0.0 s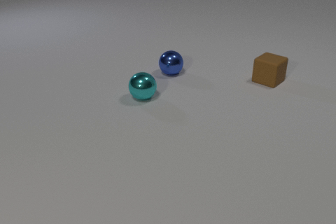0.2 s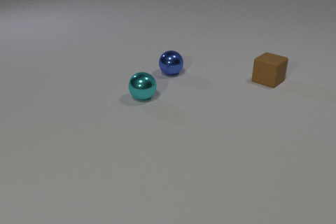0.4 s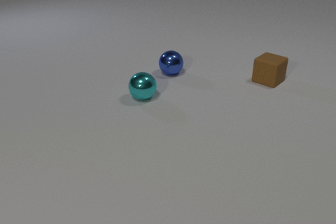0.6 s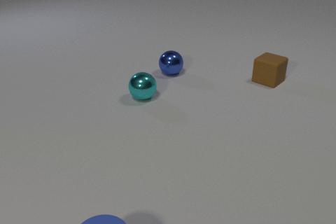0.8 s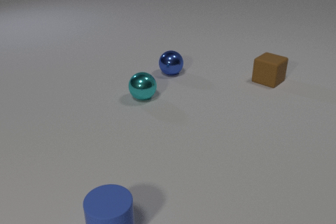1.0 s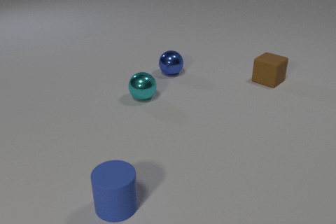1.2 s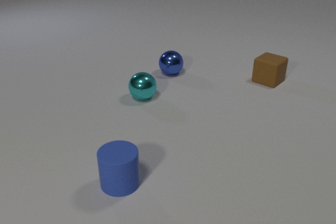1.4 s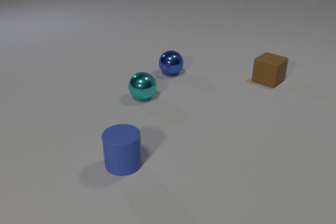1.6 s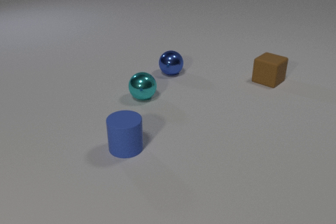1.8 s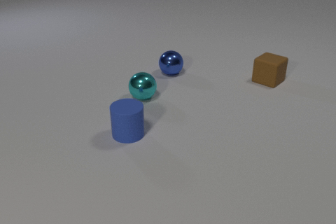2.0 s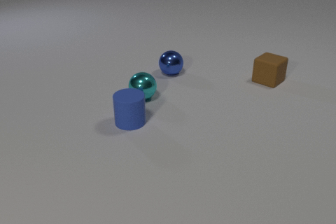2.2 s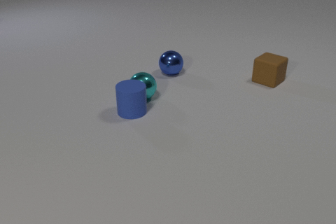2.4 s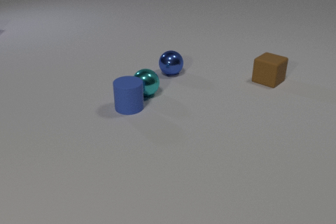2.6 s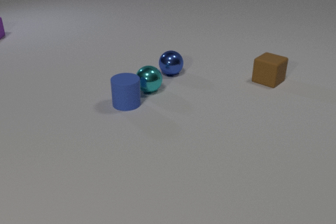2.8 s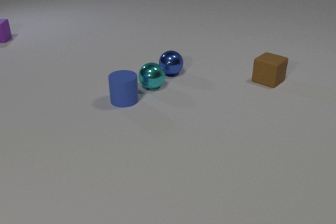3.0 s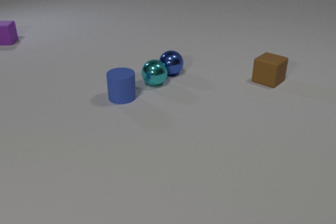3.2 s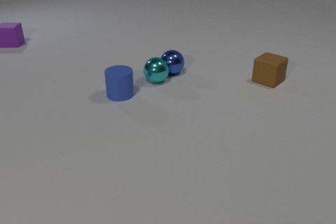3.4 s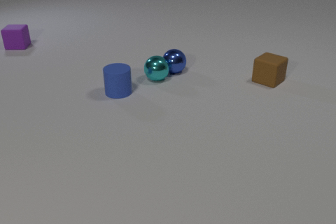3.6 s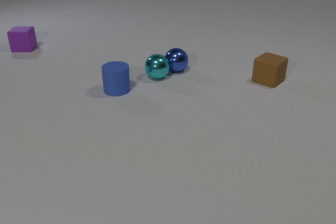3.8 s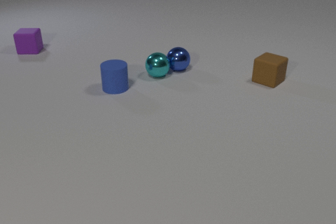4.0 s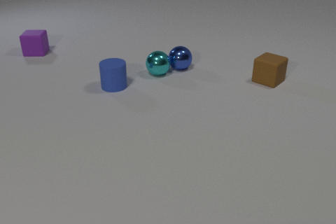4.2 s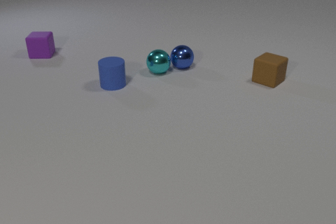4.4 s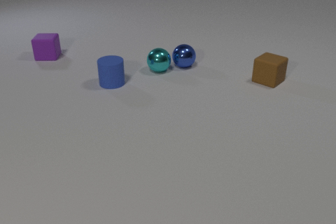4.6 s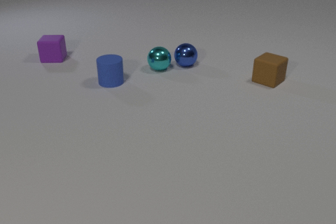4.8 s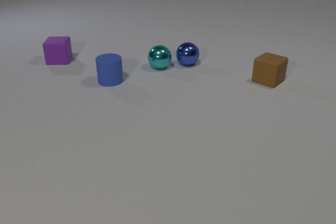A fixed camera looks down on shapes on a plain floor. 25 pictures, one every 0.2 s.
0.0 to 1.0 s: The blue rubber cylinder comes in at the bottom edge, slides away from the camera.
1.0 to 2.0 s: The blue rubber cylinder slides away from the camera.
2.0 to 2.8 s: The blue rubber cylinder slides away from the camera. The cyan metal sphere rolls away from the camera. The purple rubber cube comes in at the left edge, slides toward the camera and to the right. The blue rubber cylinder and the cyan metal sphere collide.
2.8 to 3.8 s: The blue rubber cylinder slides away from the camera. The cyan metal sphere rolls away from the camera. The blue metal sphere rolls away from the camera and to the right. The purple rubber cube slides toward the camera and to the right. The cyan metal sphere and the blue metal sphere collide.
3.8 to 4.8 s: The blue rubber cylinder slides away from the camera. The cyan metal sphere rolls away from the camera. The blue metal sphere rolls away from the camera and to the right. The purple rubber cube slides toward the camera and to the right.
Are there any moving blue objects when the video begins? no.
What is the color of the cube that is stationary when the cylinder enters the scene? brown.
How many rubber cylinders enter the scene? 1.
